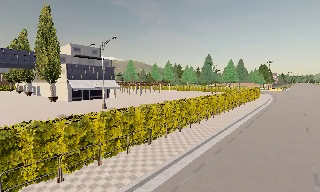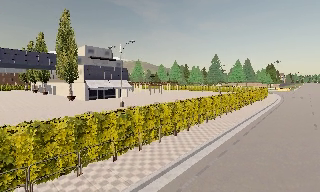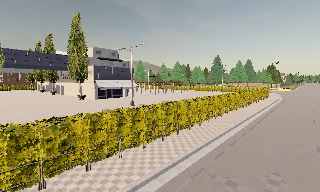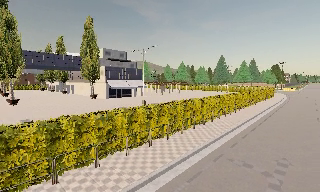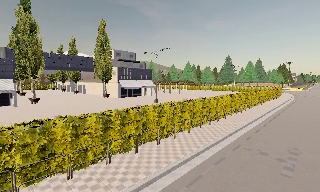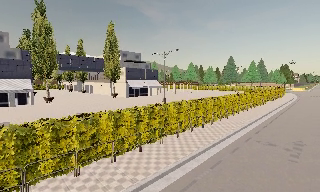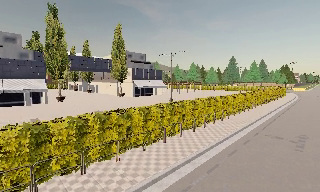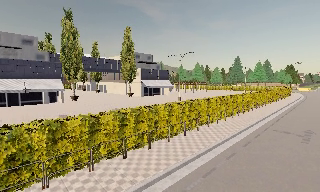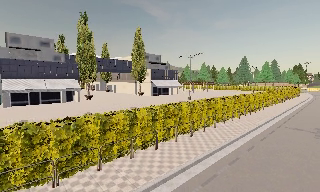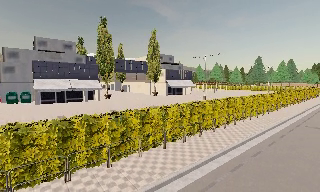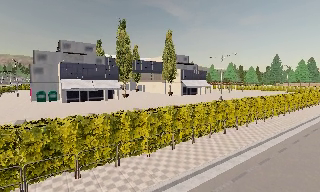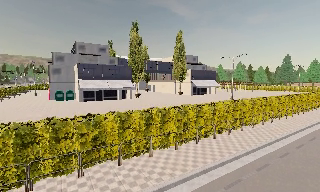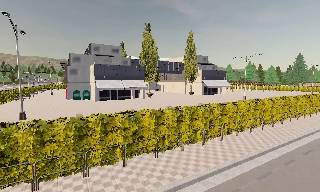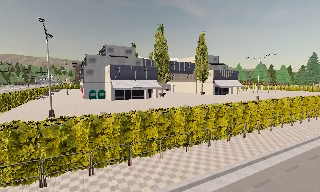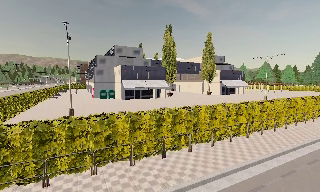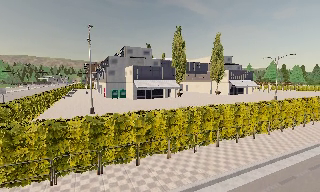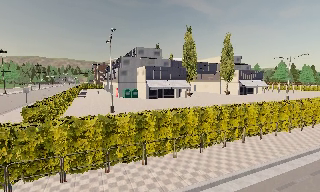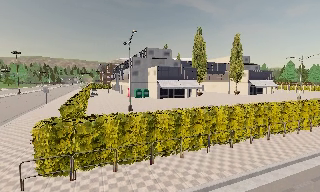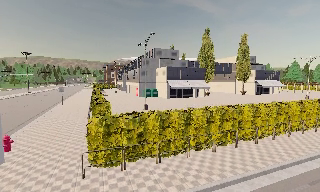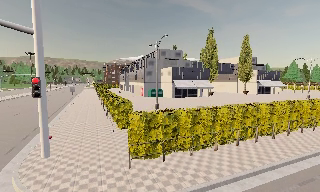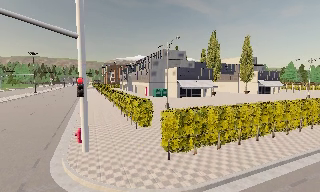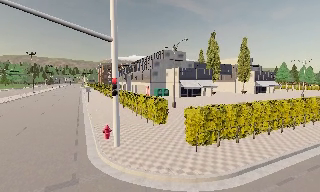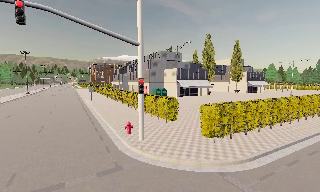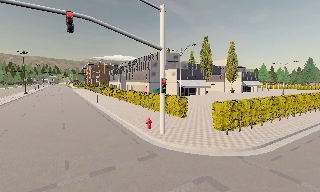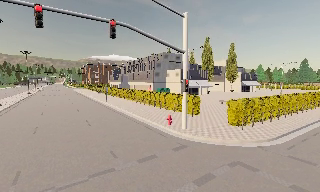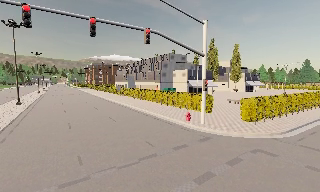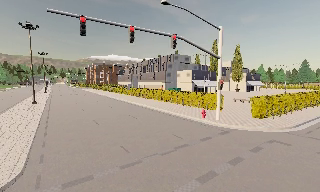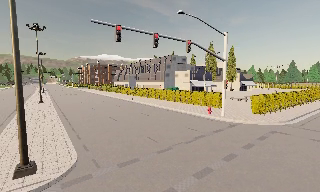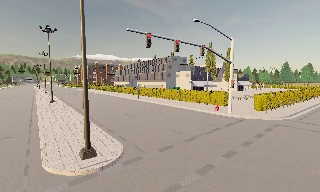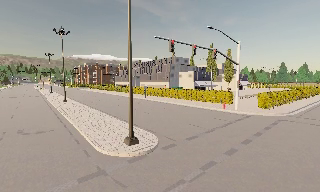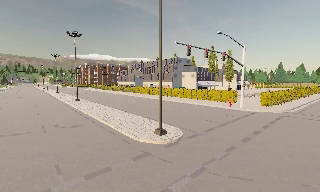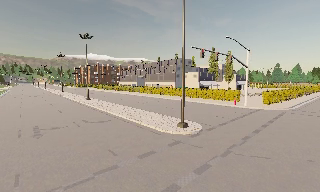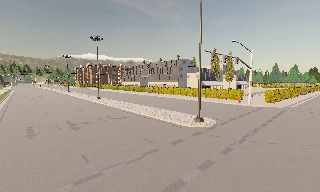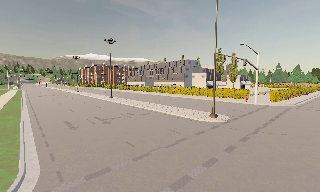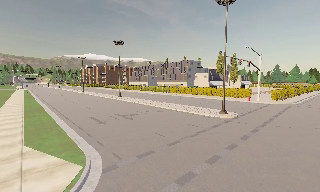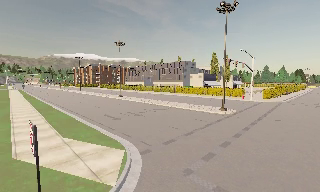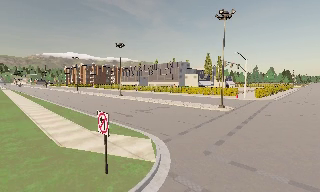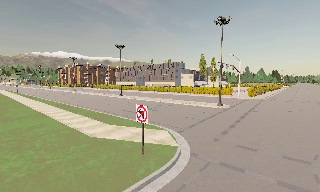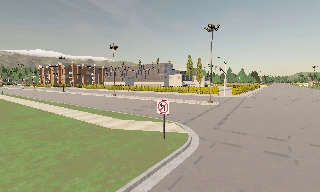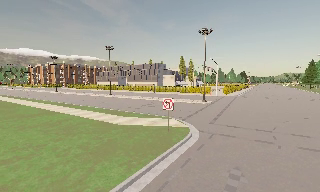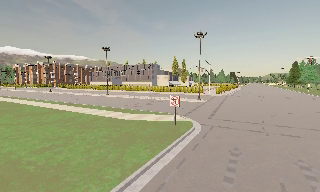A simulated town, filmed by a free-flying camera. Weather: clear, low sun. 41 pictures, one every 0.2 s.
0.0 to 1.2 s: The camera travels backward and to its left, about 10 m, so what stands in front gets smaller.
1.2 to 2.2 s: The camera pans to its left, which is counterclockwise from overhead, by about 10 degrees. It travels to its left and backward, about 7 m, so close, fixed things drift to the right.
2.2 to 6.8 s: The camera travels to its left and backward, about 45 m, so close, fixed things drift to the right. It gains speed.
6.8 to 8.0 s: The camera pans to its right, which is clockwise from overhead, by about 20 degrees. It travels backward and to its left, about 13 m, so what stands in front gets smaller.
The film runs backward here.
